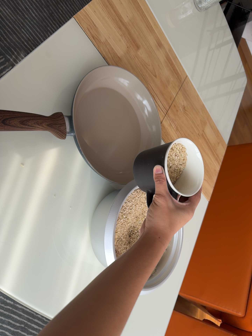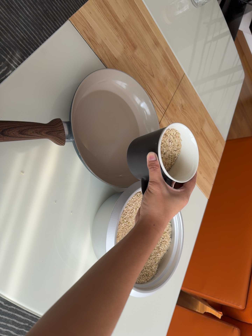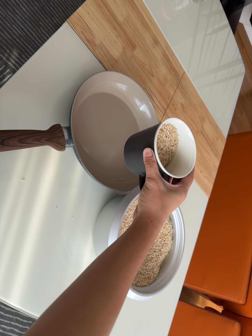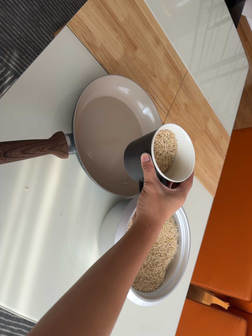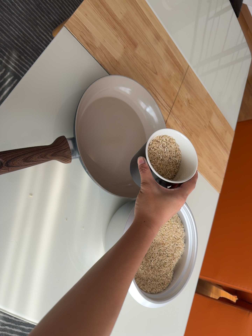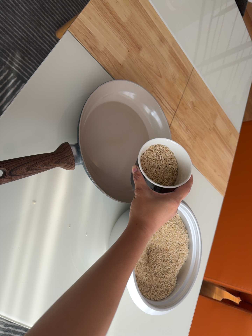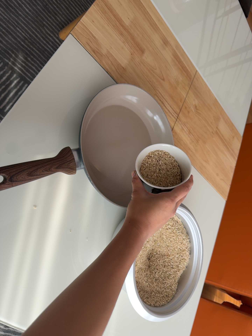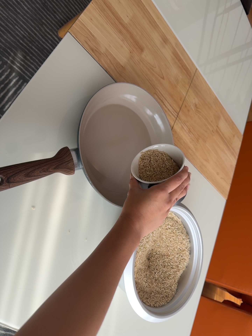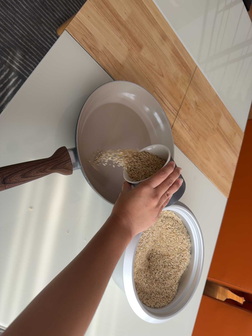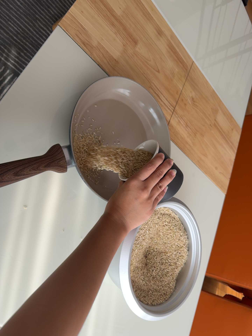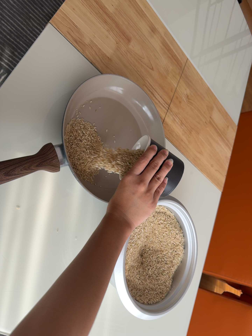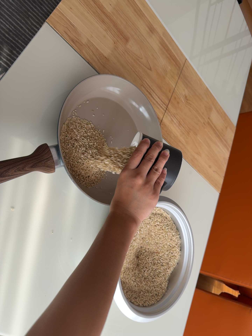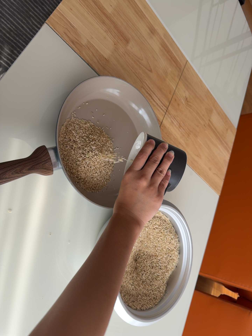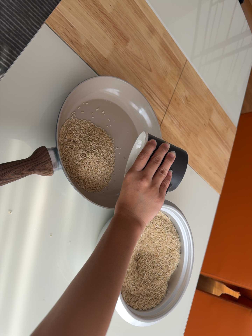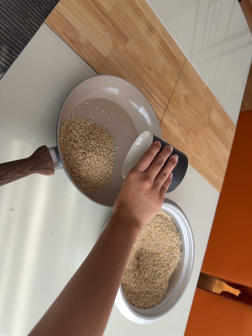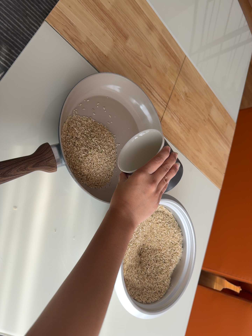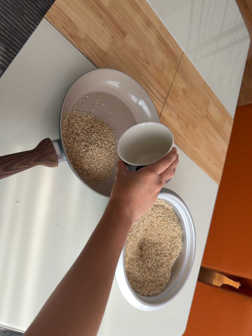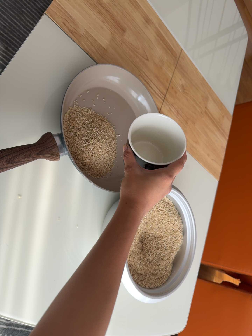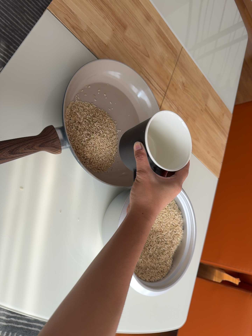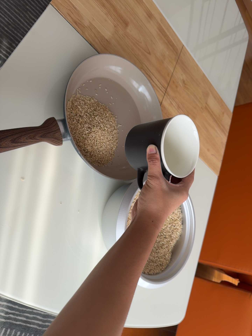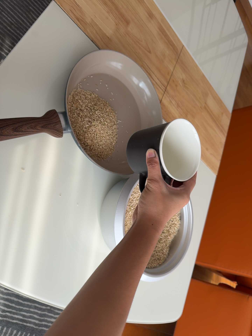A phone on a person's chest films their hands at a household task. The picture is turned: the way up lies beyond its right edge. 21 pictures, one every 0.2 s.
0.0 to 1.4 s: The camera travels toward the top of its view, about 12 cm.
1.4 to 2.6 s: The camera shifts only a little, or ends up much as it began.
2.6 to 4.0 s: The camera travels toward the bottom of its view, about 9 cm, so close, fixed things drift upward.
The film runs forward here.
